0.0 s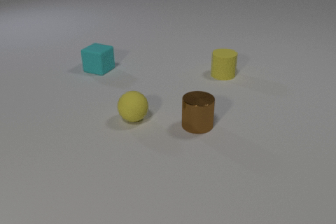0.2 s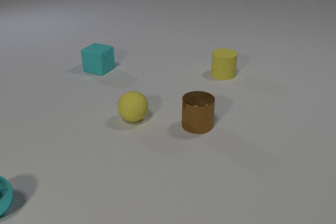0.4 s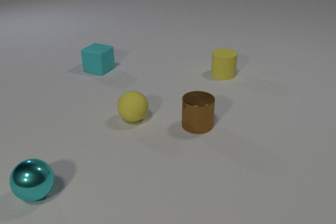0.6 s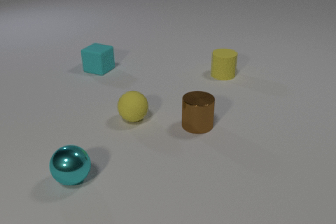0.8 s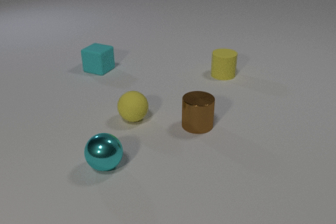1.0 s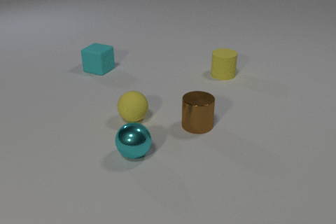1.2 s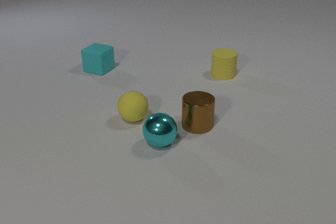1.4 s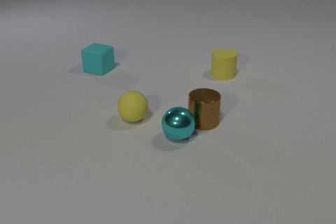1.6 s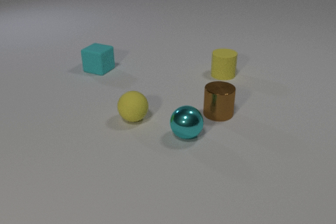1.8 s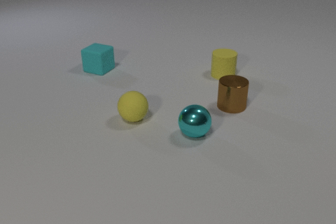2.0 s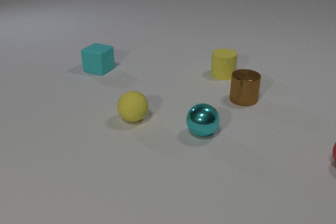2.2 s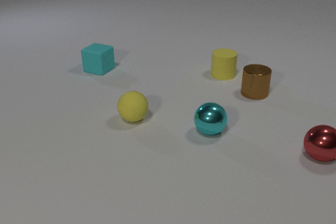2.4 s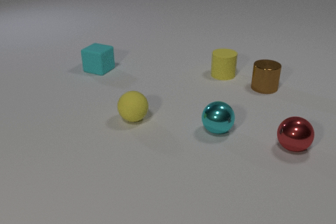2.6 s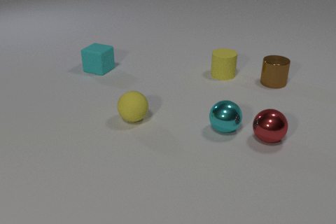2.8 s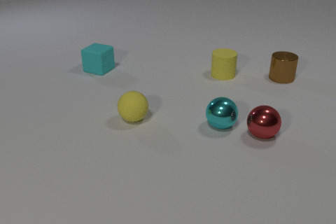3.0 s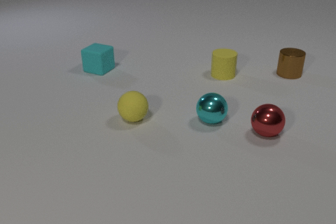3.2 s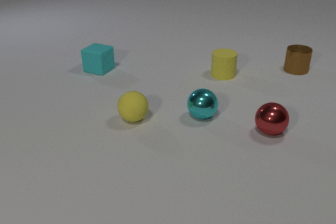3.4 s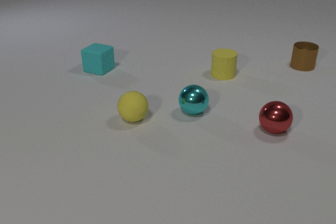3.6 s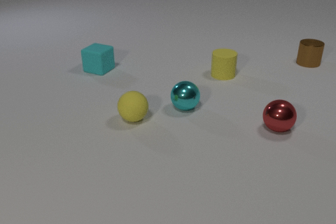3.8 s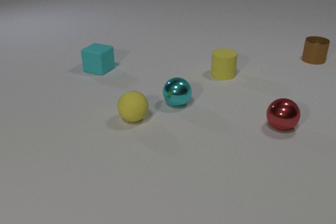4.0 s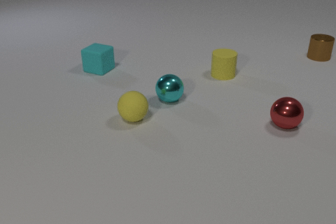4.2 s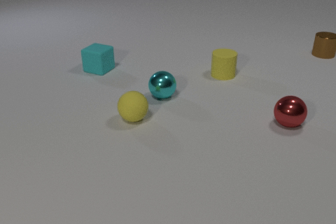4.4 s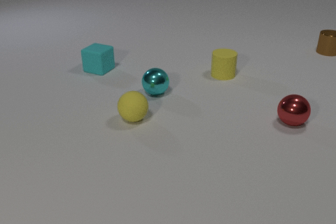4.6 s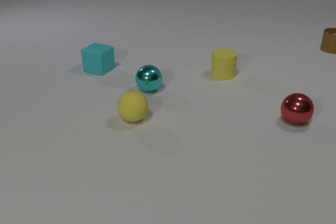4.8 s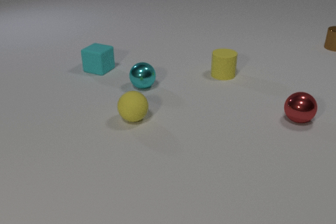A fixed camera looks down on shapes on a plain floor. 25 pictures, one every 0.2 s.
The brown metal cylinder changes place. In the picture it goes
away from the camera.
0.0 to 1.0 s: The cyan metal sphere comes in at the left edge, rolls to the right.
1.0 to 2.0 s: The cyan metal sphere rolls to the right and away from the camera. The brown metal cylinder slides away from the camera and to the right. The cyan metal sphere and the brown metal cylinder collide.
2.0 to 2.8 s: The cyan metal sphere rolls to the right and away from the camera. The brown metal cylinder slides away from the camera and to the right. The red metal sphere rolls to the left. The cyan metal sphere and the red metal sphere collide.
2.8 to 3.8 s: The cyan metal sphere rolls to the left and away from the camera. The brown metal cylinder slides away from the camera and to the right. The red metal sphere rolls away from the camera and to the right.
3.8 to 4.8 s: The cyan metal sphere rolls away from the camera and to the left. The brown metal cylinder slides away from the camera and to the right. The red metal sphere rolls away from the camera and to the right.
What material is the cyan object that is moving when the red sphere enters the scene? metal.
How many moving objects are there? 3.
How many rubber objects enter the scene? 0.
